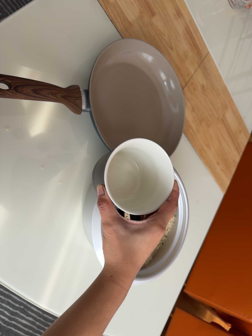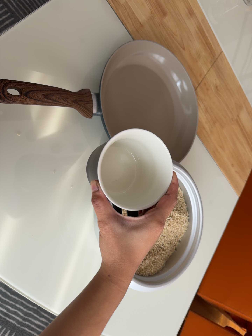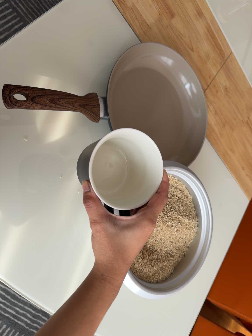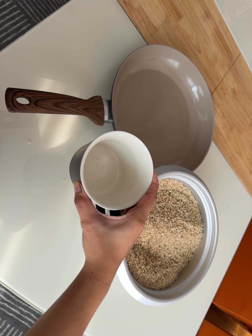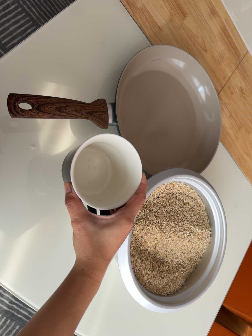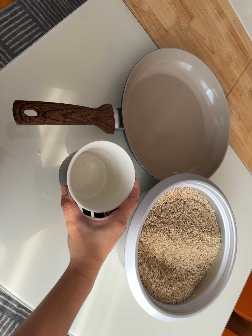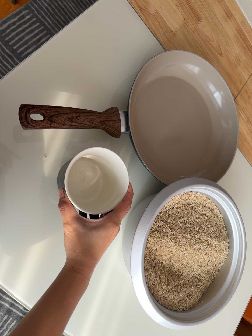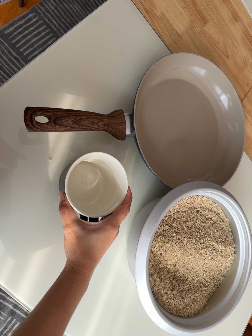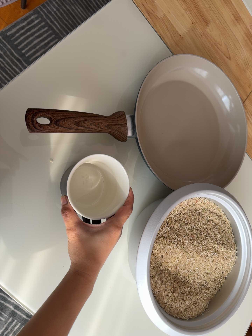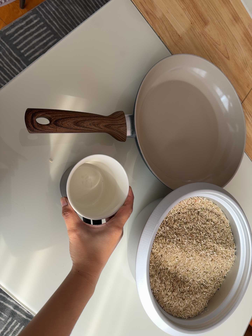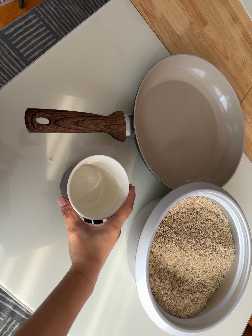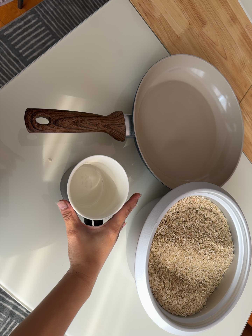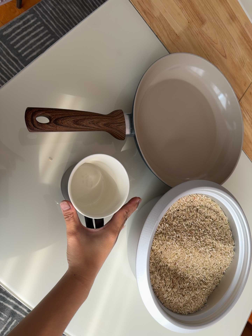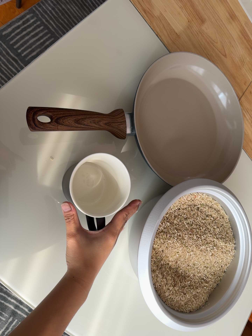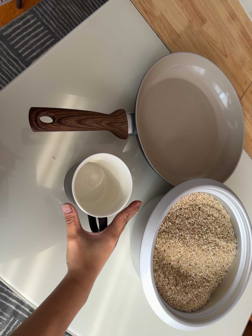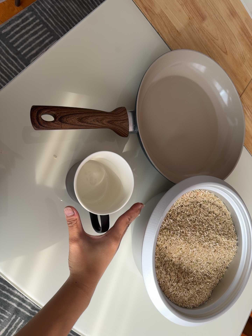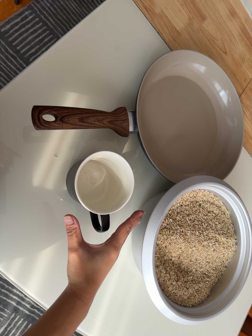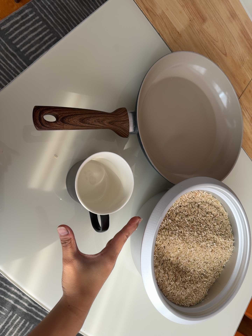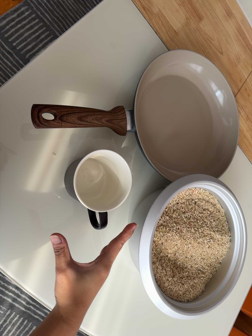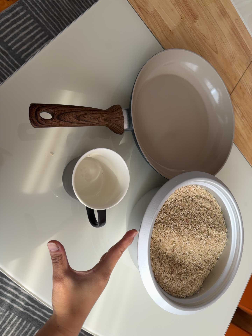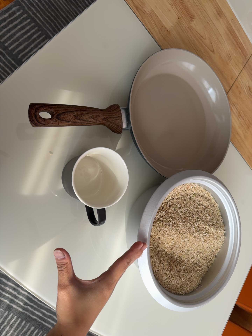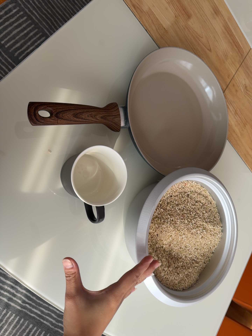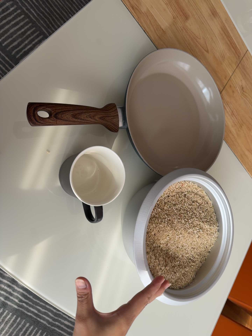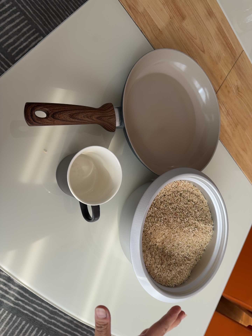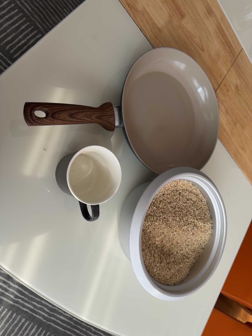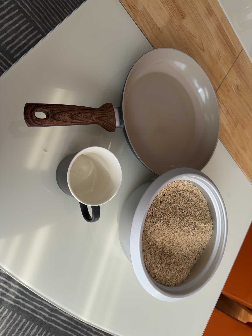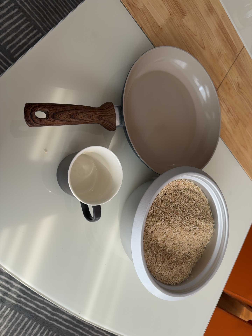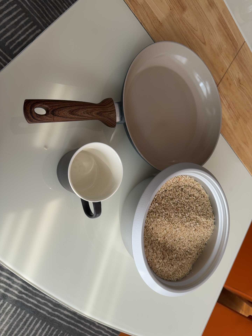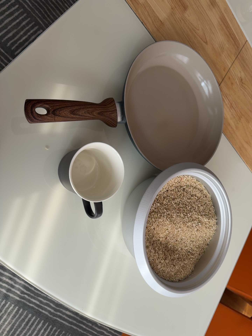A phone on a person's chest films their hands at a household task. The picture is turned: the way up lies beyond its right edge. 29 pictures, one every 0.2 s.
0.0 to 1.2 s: The scene slides to the right, as the camera pans about 10 degrees to its left.
1.2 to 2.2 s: The camera keeps its place and its aim.
2.2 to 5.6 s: The camera shifts only a little, or ends up much as it began.
The film runs backward here.
